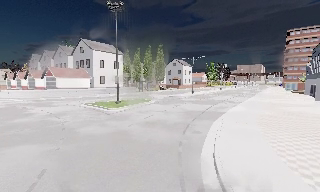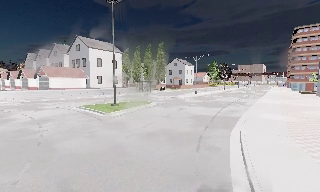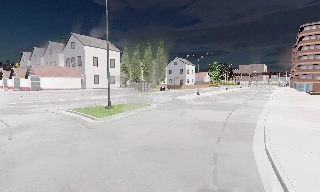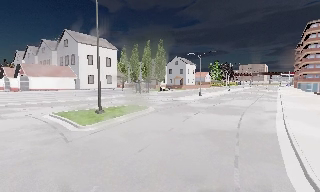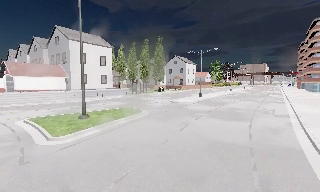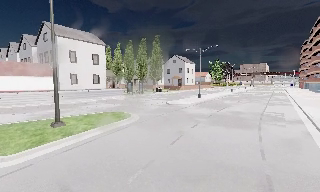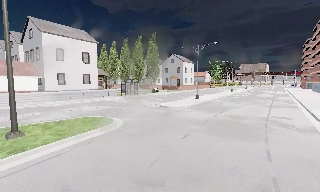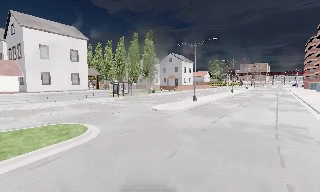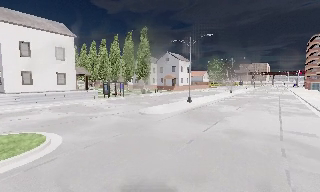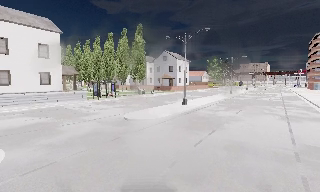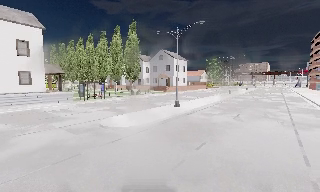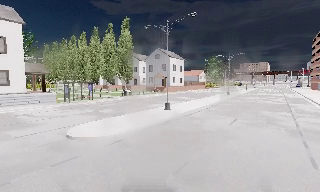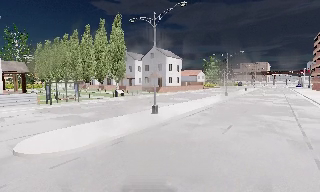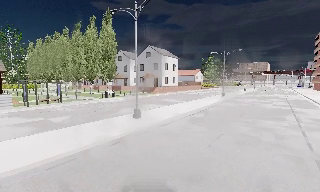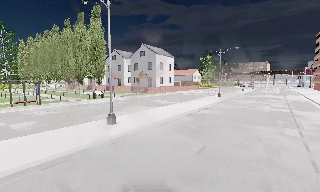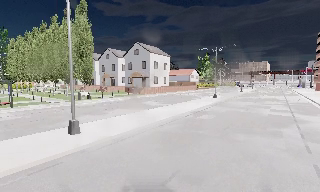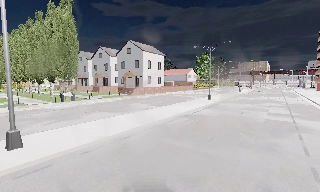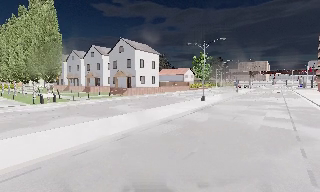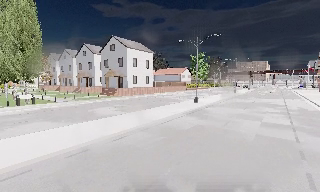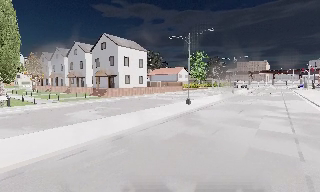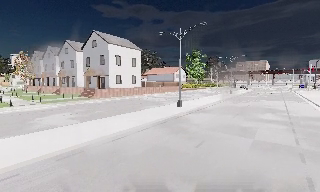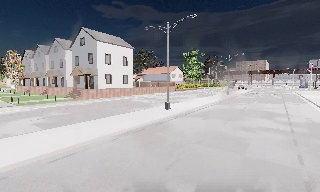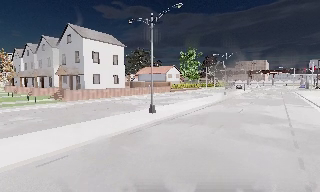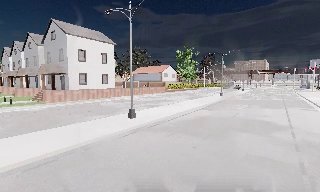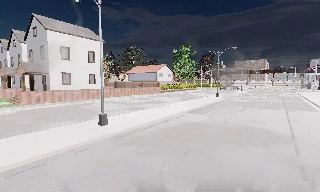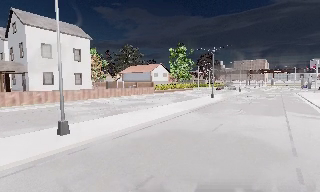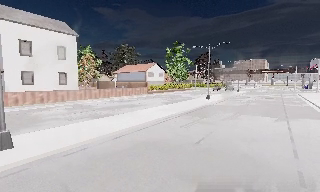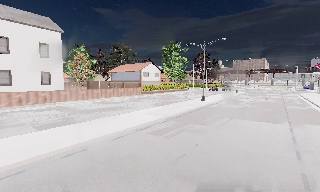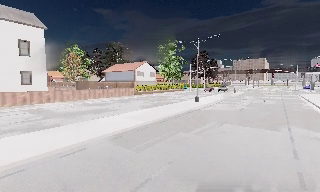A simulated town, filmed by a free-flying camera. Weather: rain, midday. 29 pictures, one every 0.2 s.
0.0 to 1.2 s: The camera travels forward, about 12 m, so what stands in front looms larger.
1.2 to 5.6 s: The camera travels forward and to its right, about 50 m, so what stands in front looms larger.
The film runs forward here.
